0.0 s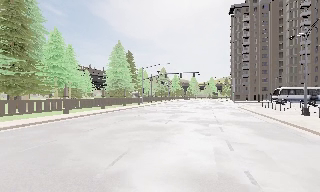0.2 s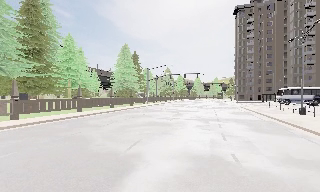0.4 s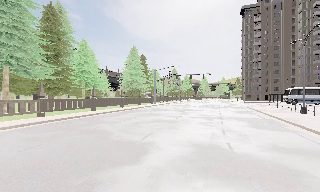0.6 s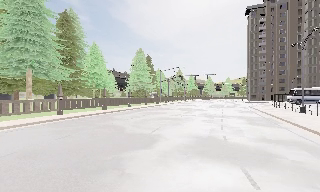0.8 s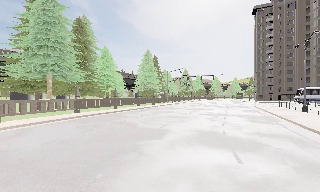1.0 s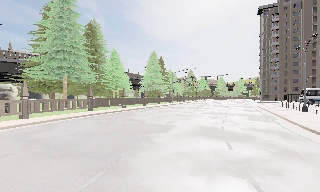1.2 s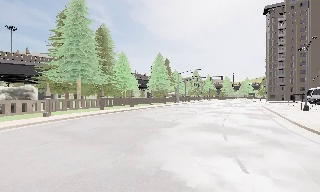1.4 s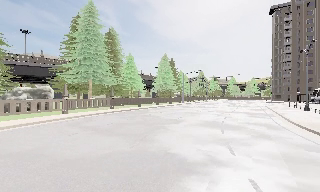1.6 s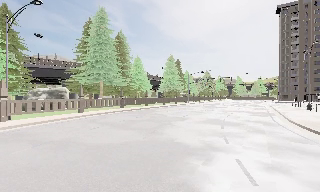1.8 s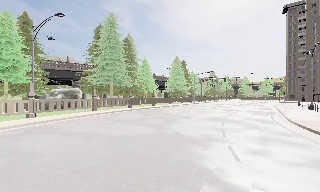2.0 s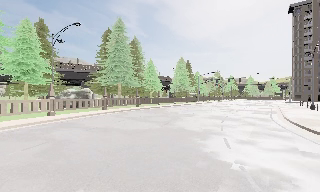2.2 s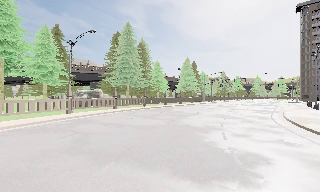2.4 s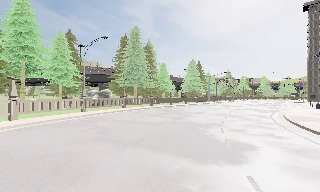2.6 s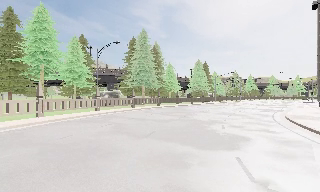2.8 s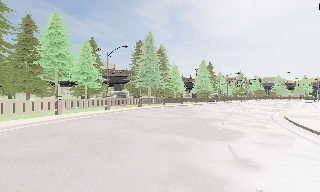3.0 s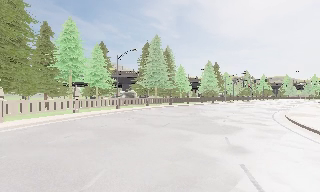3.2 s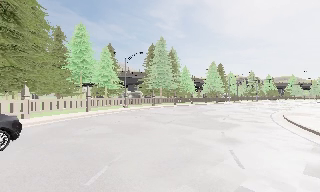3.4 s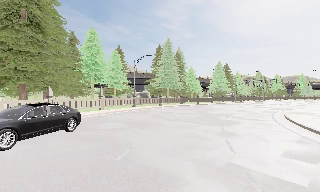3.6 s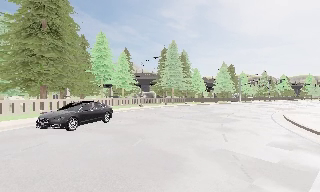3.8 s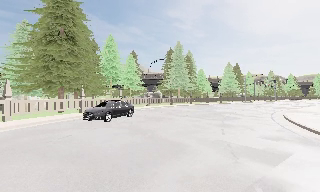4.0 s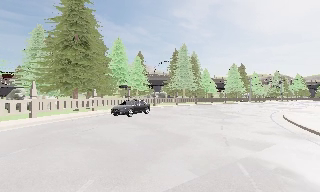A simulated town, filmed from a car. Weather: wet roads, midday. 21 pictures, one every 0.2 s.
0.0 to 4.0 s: The camera pans to its left, which is counterclockwise from overhead, by about 40 degrees. It travels backward, about 25 m.
The film runs backward here.
